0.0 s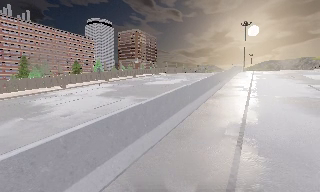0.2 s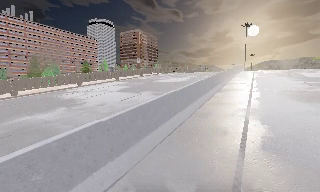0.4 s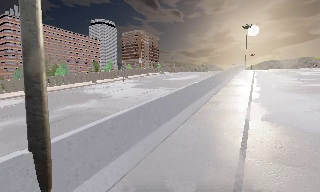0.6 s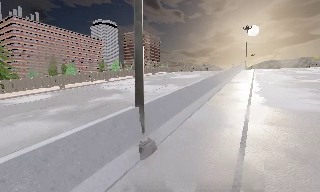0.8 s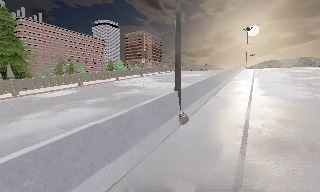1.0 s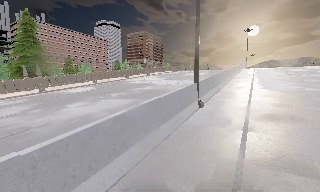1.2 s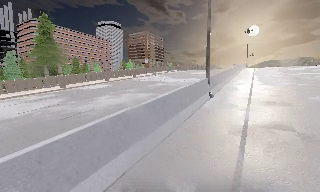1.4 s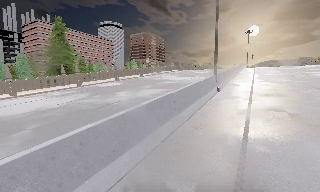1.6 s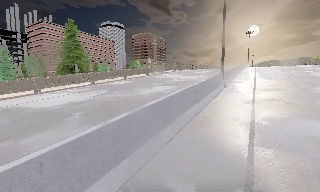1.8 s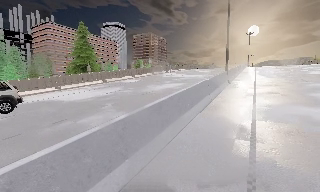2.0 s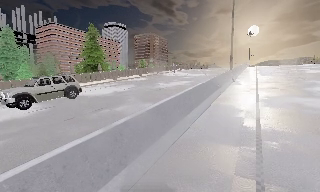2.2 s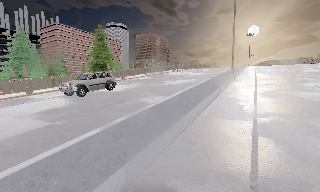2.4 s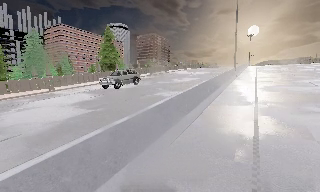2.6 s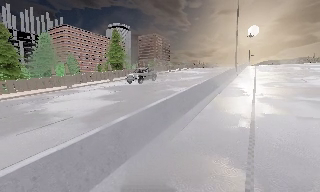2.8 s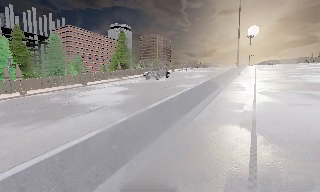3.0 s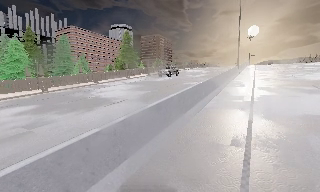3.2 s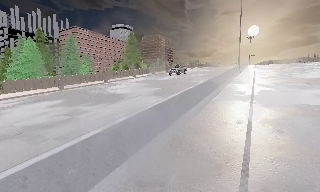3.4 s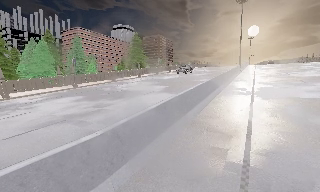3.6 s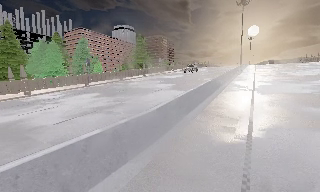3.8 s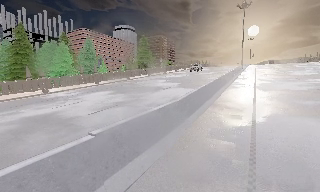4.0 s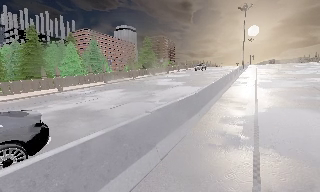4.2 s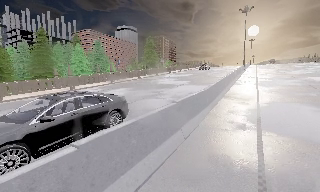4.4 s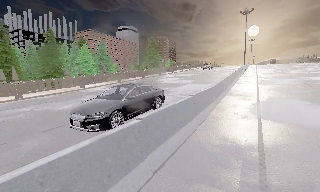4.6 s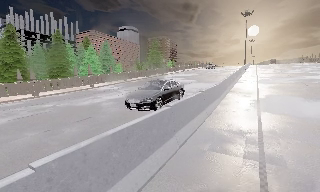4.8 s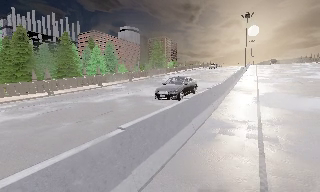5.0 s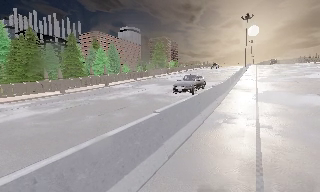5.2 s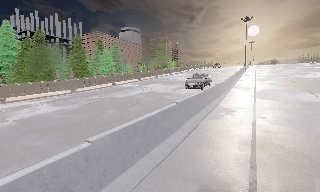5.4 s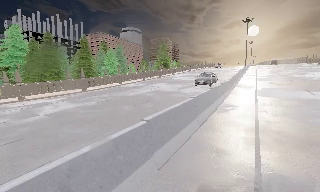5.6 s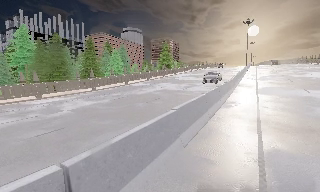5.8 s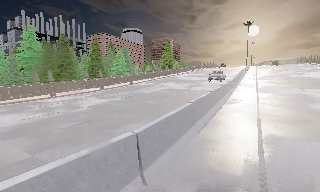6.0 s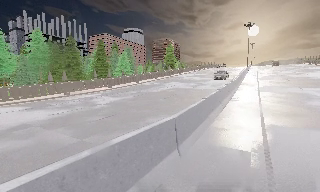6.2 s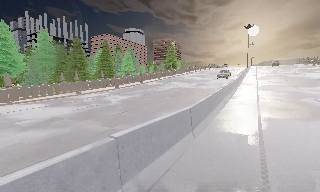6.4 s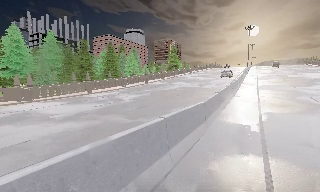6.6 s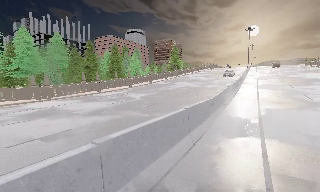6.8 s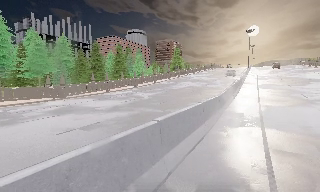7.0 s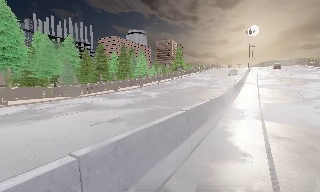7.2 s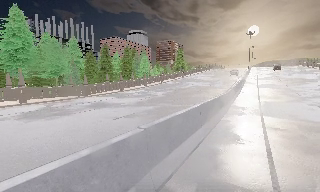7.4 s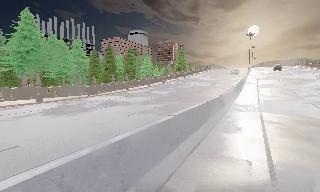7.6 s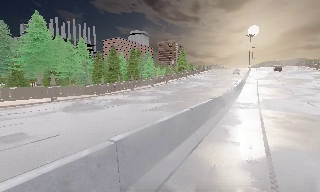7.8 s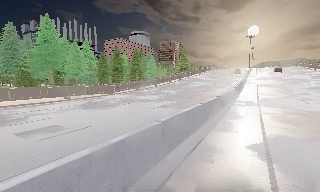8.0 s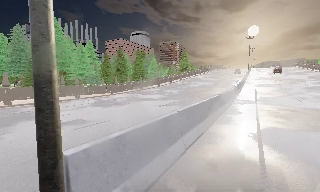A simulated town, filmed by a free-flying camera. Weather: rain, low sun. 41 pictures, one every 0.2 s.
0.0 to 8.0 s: The camera travels backward and to its left, about 65 m, so what stands in front gets smaller.
The film runs backward here.
